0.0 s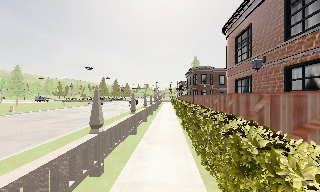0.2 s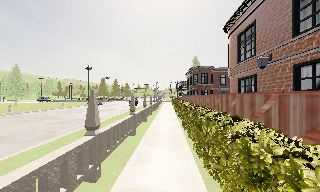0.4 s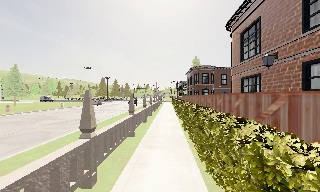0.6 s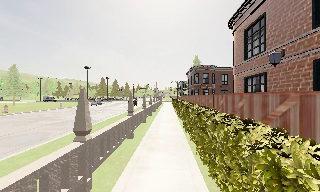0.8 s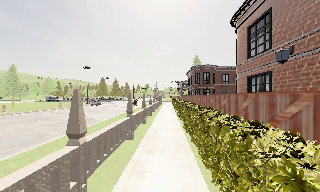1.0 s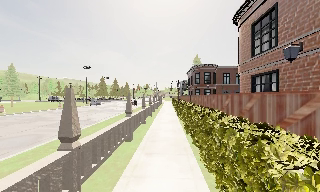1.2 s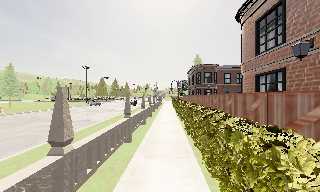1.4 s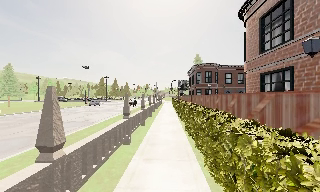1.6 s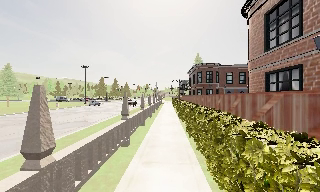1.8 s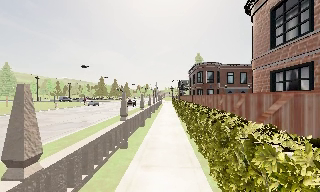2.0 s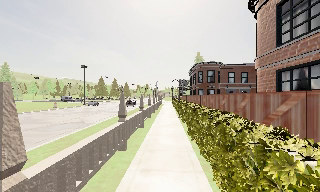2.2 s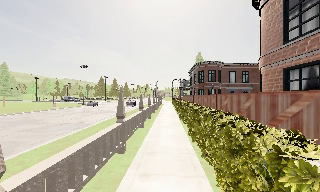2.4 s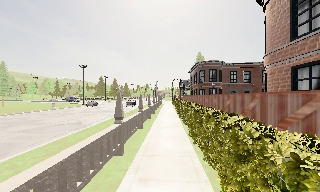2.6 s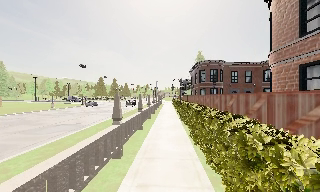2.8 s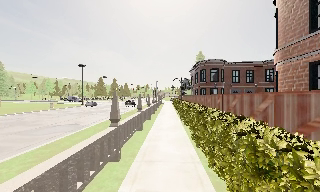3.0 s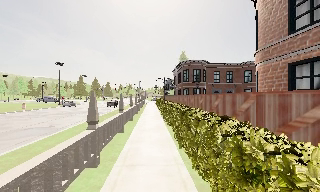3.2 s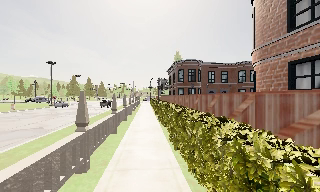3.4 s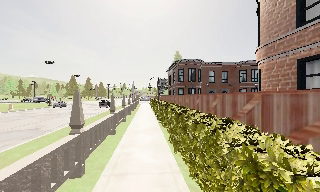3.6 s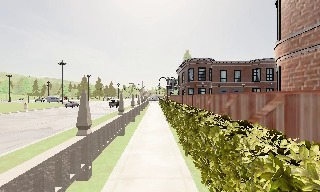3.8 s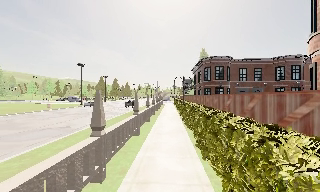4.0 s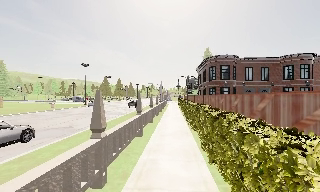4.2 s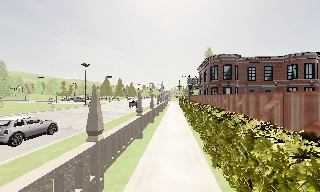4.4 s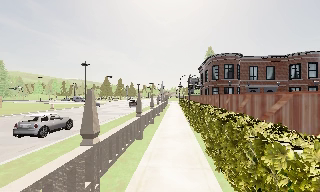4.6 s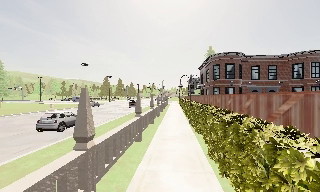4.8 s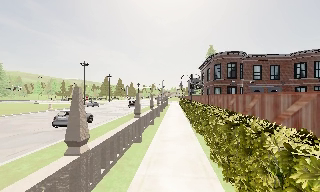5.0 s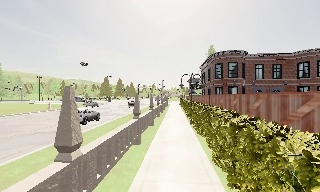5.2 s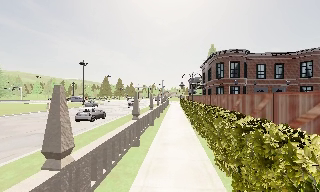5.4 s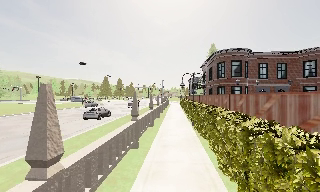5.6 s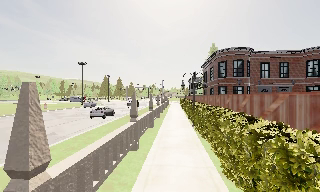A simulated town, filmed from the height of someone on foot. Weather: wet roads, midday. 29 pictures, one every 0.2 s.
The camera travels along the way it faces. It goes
forward.
0.0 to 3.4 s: The camera travels forward, about 5 m, so what stands in front looms larger.
3.4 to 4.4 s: The scene slides to the right, as the camera pans about 10 degrees to its left. It travels forward, about 1.5 m, so what stands in front looms larger.
4.4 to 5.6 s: The camera travels forward, about 2 m, so what stands in front looms larger.
The film runs forward here.
